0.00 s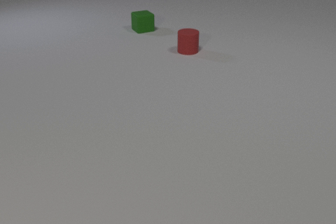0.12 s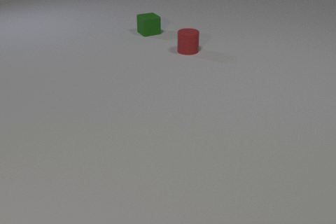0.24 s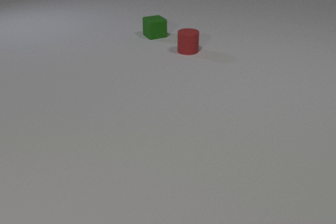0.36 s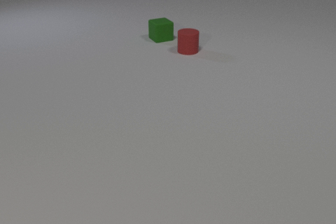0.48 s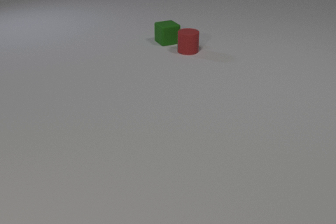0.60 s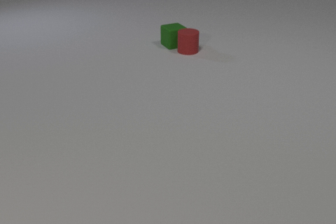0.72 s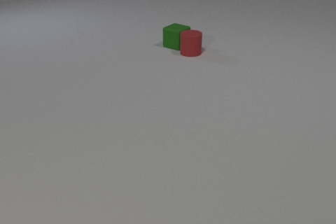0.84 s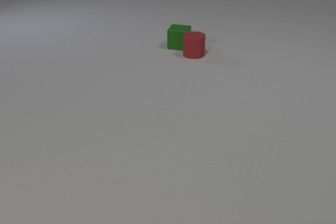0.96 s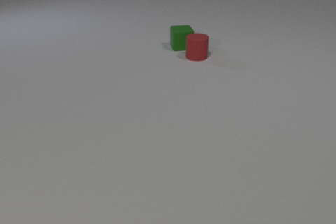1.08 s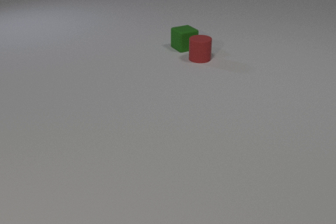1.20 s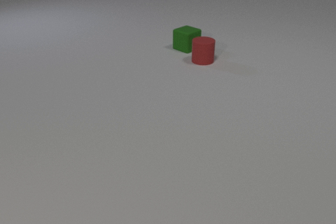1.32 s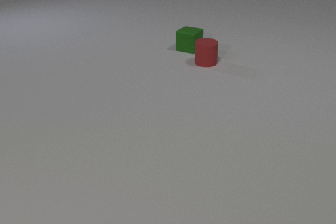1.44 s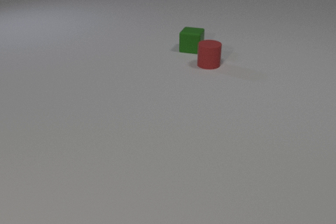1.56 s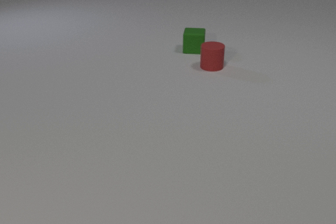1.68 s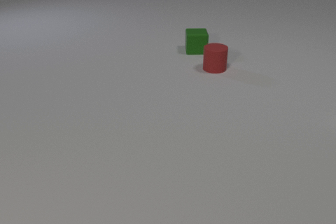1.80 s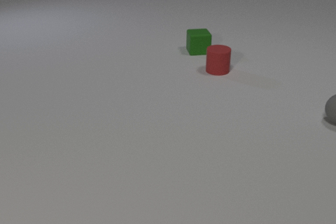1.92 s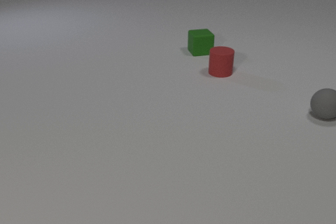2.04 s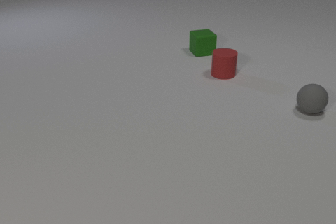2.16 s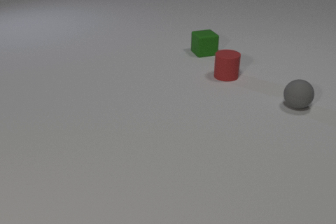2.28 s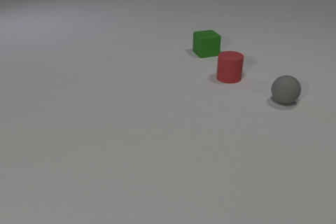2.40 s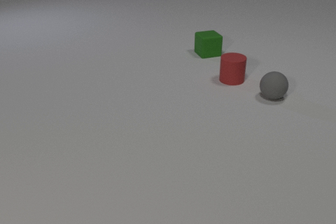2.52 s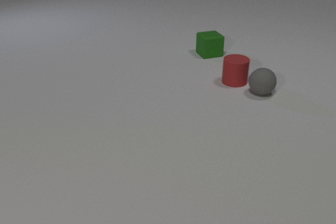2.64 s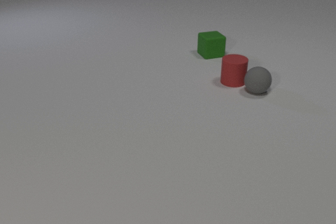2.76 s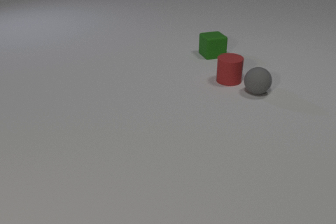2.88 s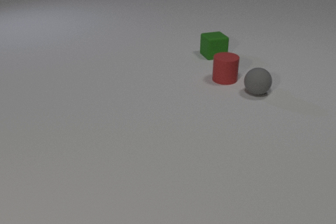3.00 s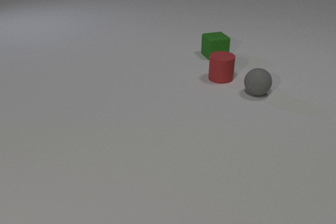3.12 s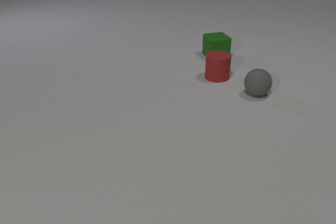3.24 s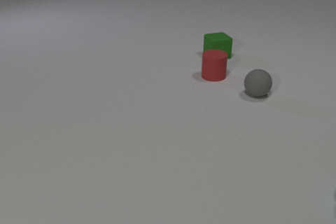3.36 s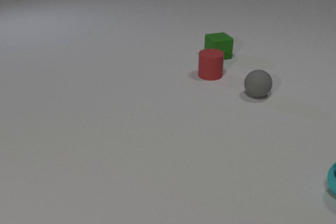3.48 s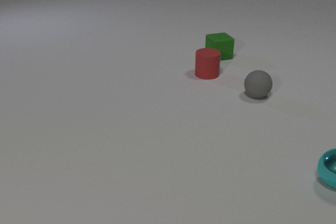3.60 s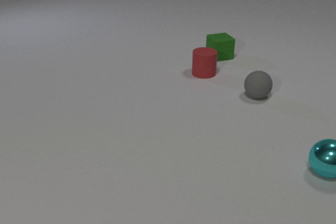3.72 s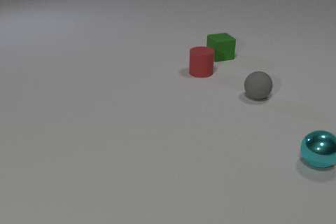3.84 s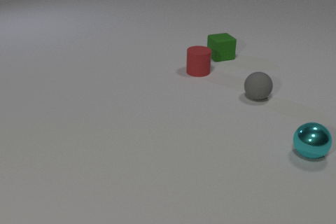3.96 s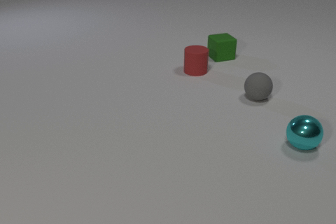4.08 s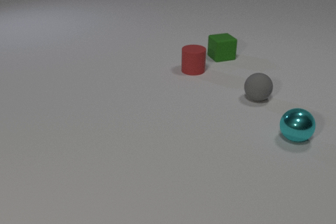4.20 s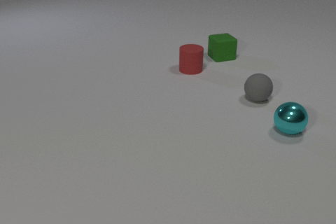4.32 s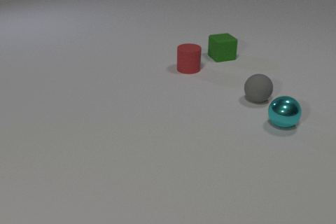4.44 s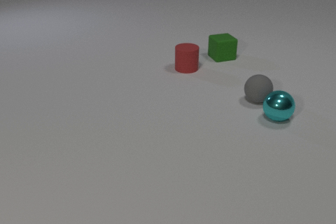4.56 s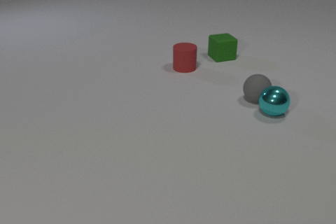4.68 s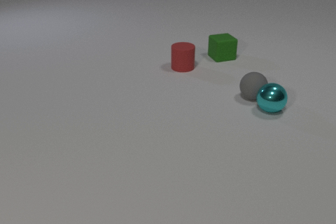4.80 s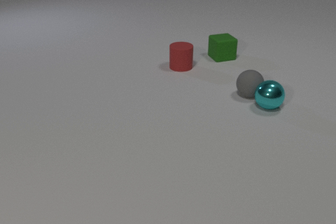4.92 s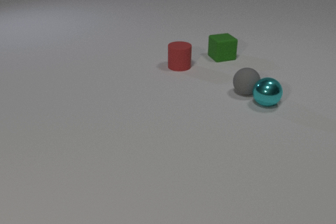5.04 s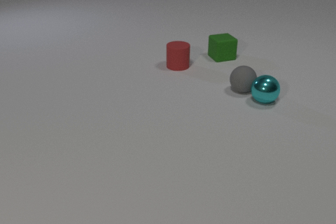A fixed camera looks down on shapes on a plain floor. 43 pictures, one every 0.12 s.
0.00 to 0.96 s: The green rubber cube slides toward the camera and to the right, spins so that its near face slides to the right, counterclockwise seen from above. The red rubber cylinder slides toward the camera and to the right. The green rubber cube and the red rubber cylinder collide.
0.96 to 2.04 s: The green rubber cube slides to the right and toward the camera, spins so that its near face slides to the right, counterclockwise seen from above. The red rubber cylinder slides toward the camera and to the right. The gray rubber sphere comes in at the right edge, rolls to the left.
2.04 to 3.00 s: The green rubber cube slides to the right and toward the camera. The red rubber cylinder slides toward the camera. The gray rubber sphere rolls to the left and away from the camera. The red rubber cylinder and the gray rubber sphere collide.
3.00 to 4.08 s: The green rubber cube slides to the right. The red rubber cylinder slides to the left and away from the camera. The gray rubber sphere rolls toward the camera. The cyan metal sphere comes in at the right edge, rolls away from the camera and to the left.
4.08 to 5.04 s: The red rubber cylinder slides to the left and away from the camera. The gray rubber sphere rolls to the left and away from the camera. The cyan metal sphere rolls away from the camera and to the left. The gray rubber sphere and the cyan metal sphere collide.
Are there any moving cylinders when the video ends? yes.
How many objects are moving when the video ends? 3.
What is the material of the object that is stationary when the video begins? rubber.
